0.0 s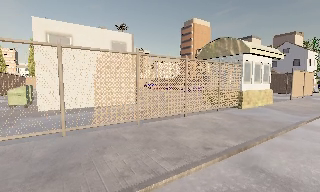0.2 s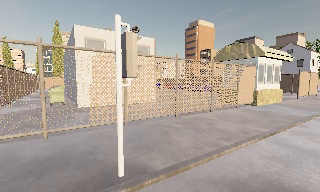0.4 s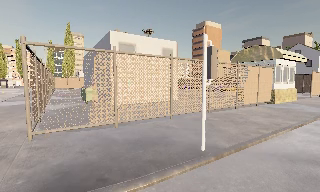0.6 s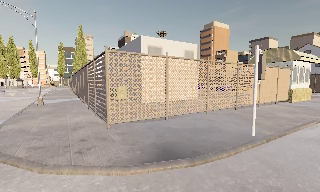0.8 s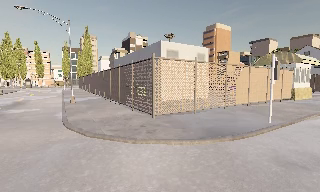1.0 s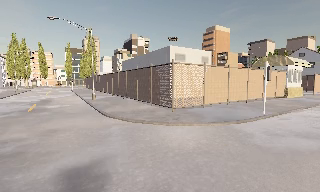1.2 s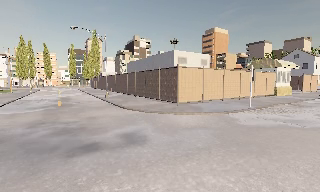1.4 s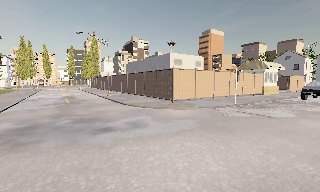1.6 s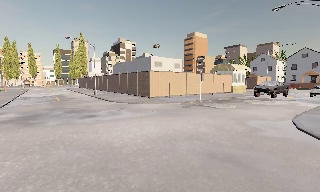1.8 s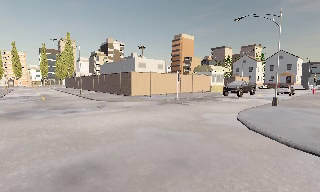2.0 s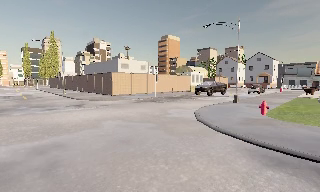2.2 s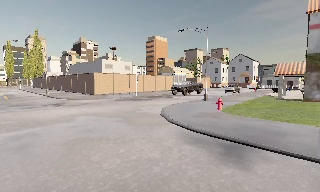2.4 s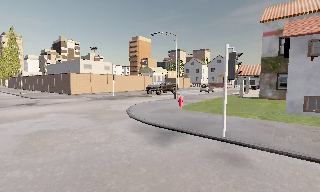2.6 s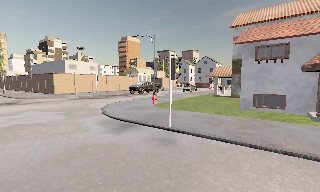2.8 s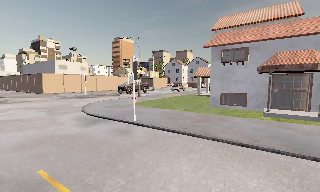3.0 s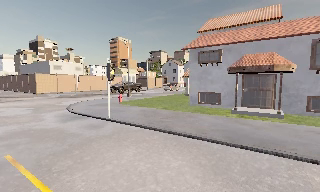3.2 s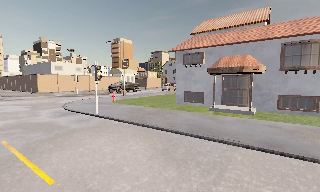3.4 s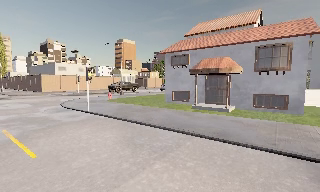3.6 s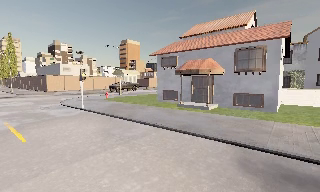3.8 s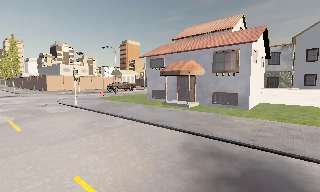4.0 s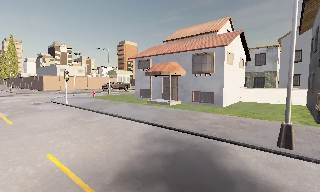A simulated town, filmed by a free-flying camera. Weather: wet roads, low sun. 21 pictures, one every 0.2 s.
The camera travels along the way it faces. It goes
backward.
0.0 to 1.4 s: The camera travels backward and to its left, about 16 m, so what stands in front gets smaller.
1.4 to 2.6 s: The camera swings to its right by about 20 degrees, and the scene slides to the left. It travels backward and to its right, about 12 m, so what stands in front gets smaller.
2.6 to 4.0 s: The camera travels to its right and backward, about 12 m, so close, fixed things drift to the left.
The film runs forward here.
